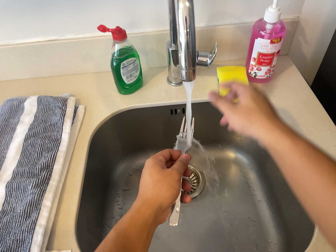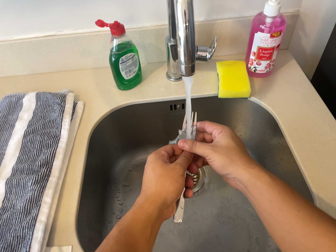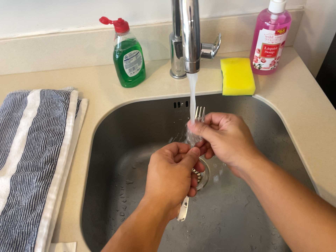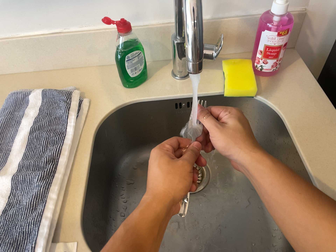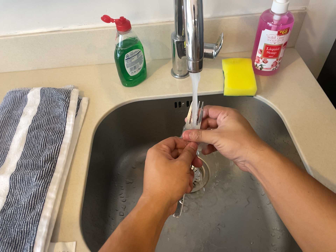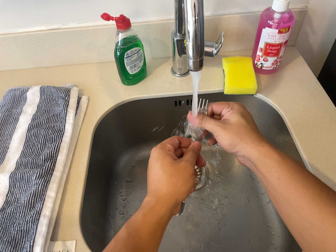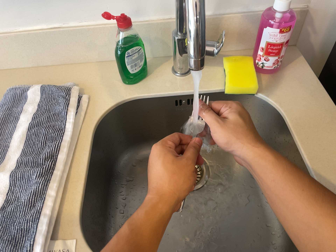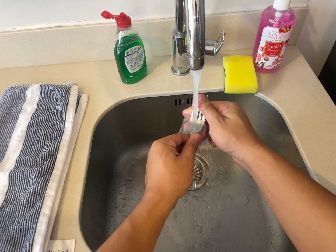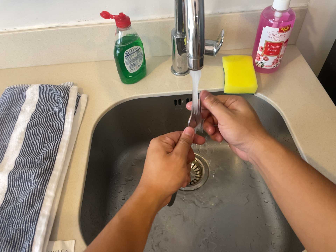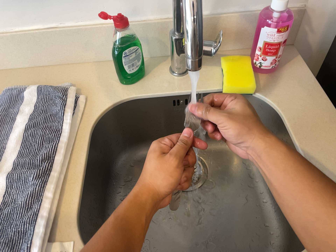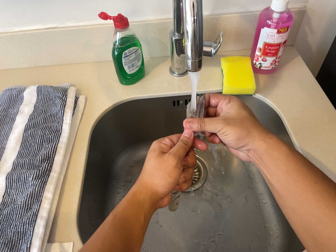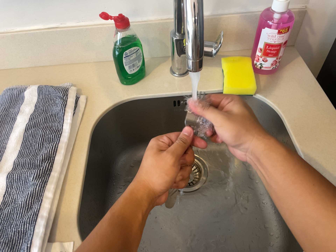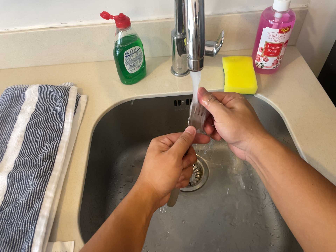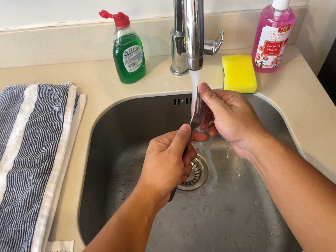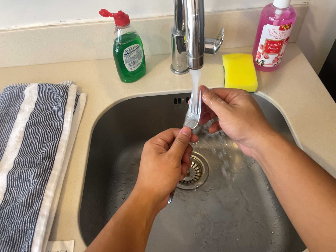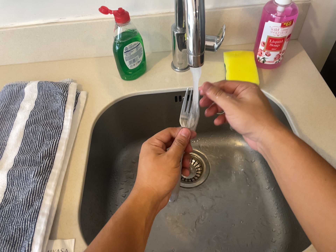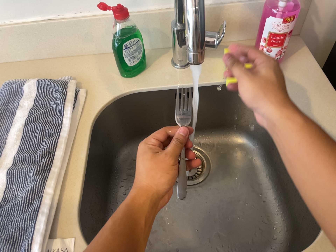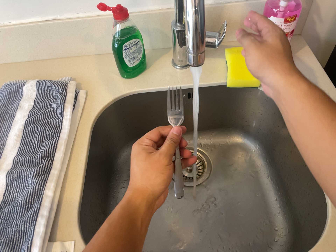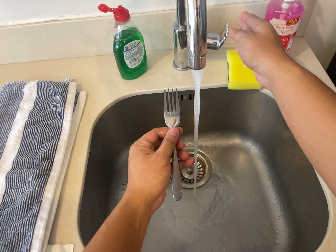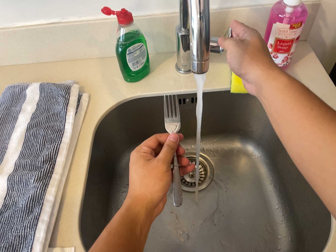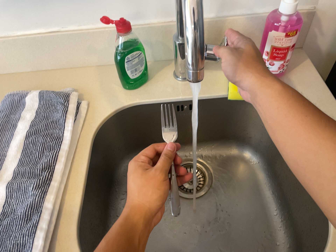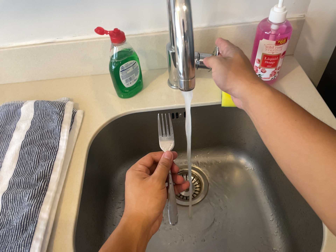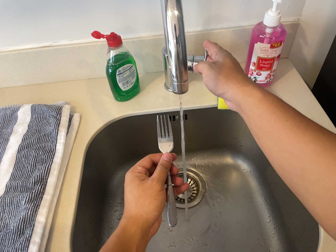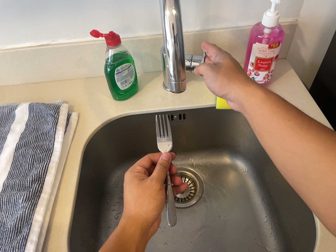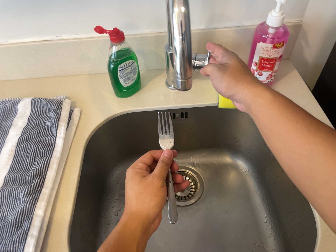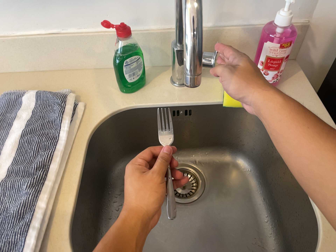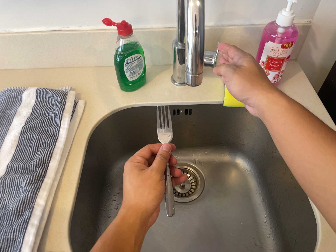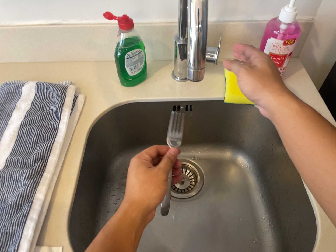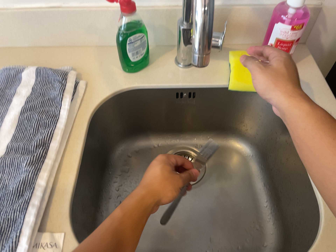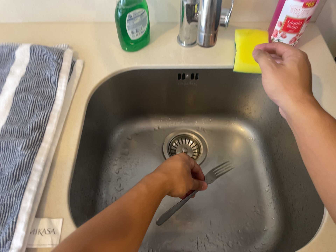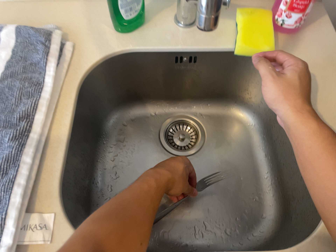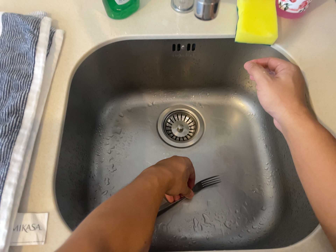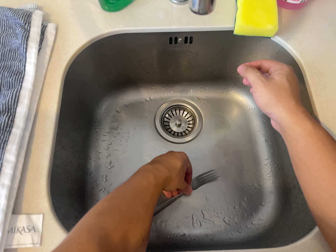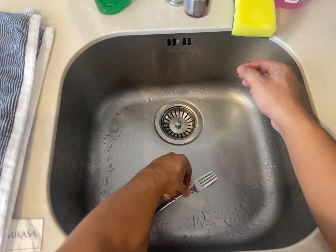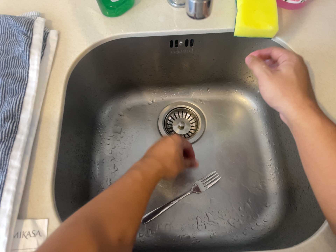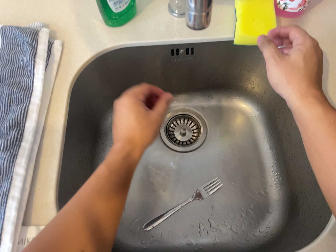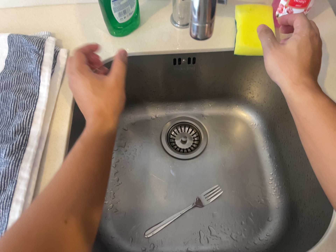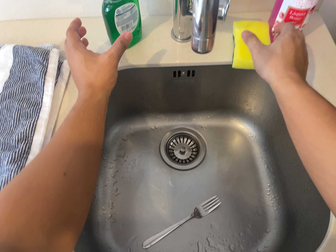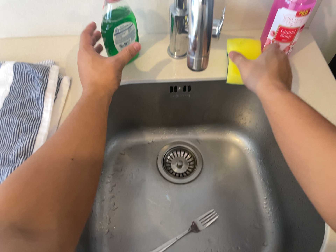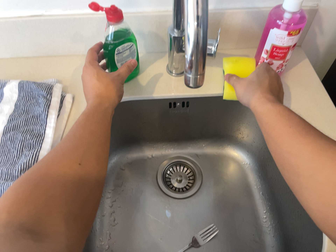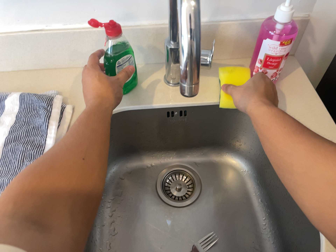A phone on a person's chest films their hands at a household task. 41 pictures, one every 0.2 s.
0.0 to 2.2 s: The camera shifts only a little, or ends up much as it began.
2.2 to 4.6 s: The camera shifts only a little, or ends up much as it began.
4.6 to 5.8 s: The camera's aim tips toward the bottom of its view by about 10 degrees, and the scene shifts upward.
5.8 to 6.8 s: The camera travels forward, about 7 cm, so what stands in front looms larger. Its aim tips toward the bottom of its view by about 10 degrees, and the scene shifts upward.
6.8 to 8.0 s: The camera travels backward, about 7 cm, so what stands in front gets smaller. Its aim tips toward the top of its view by about 15 degrees, and the scene shifts downward.
The film runs forward here.
